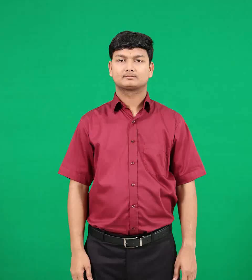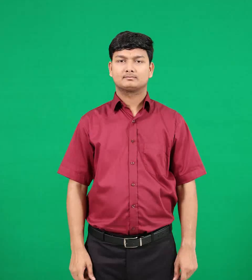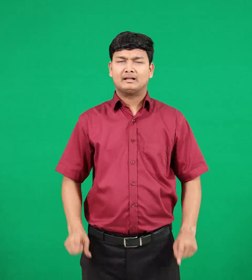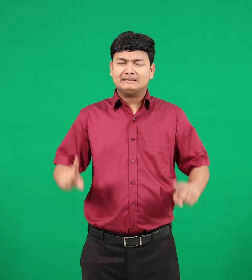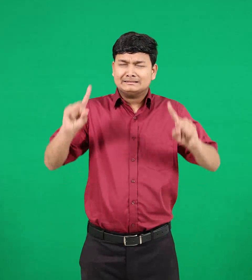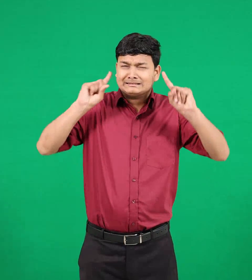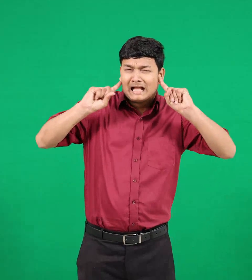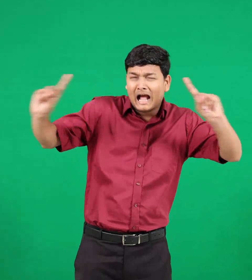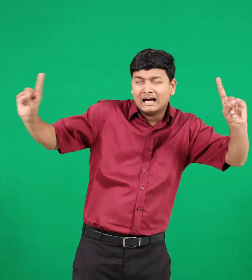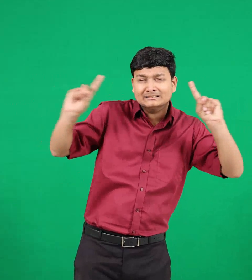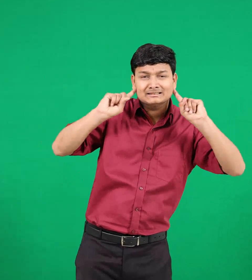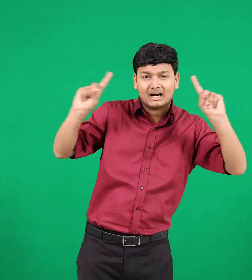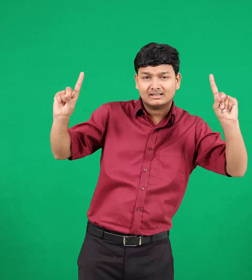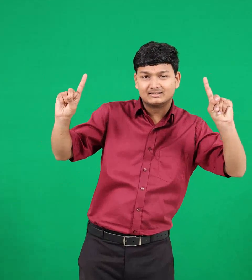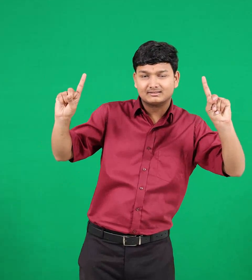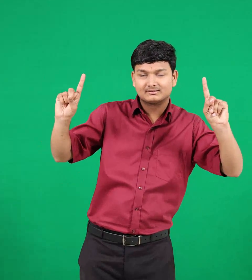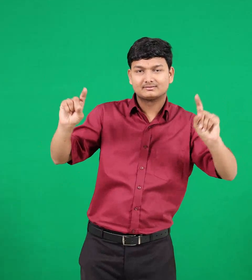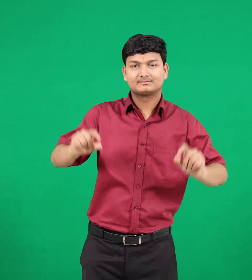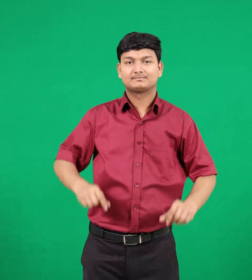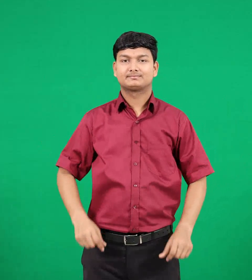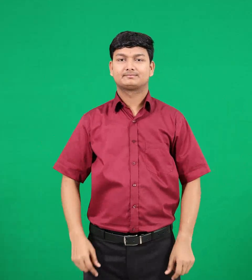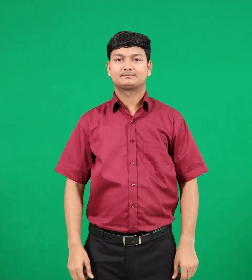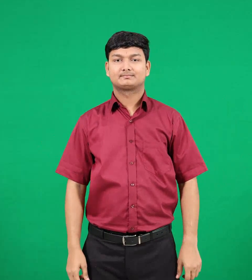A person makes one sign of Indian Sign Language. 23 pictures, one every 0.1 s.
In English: shout
